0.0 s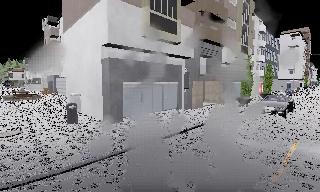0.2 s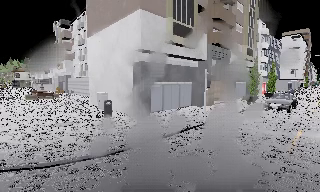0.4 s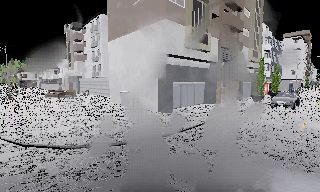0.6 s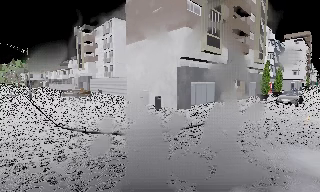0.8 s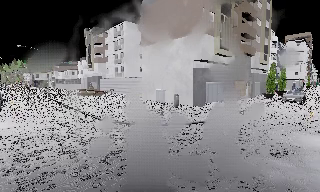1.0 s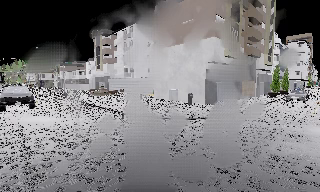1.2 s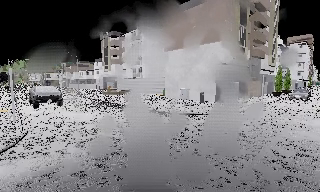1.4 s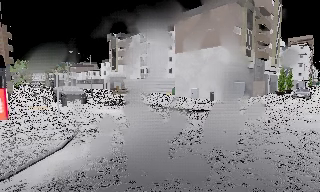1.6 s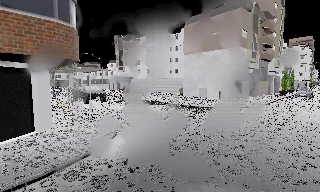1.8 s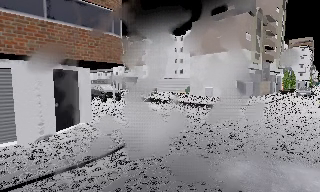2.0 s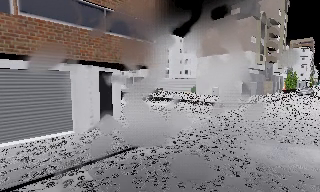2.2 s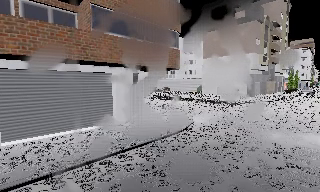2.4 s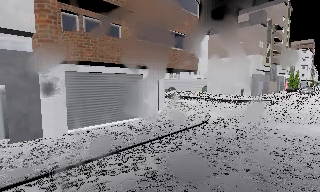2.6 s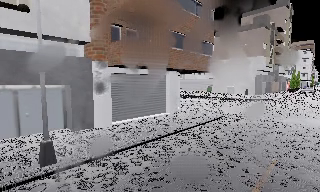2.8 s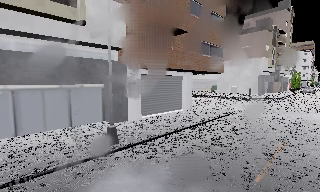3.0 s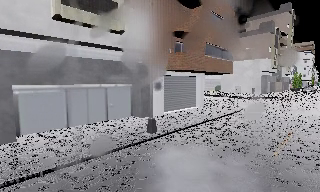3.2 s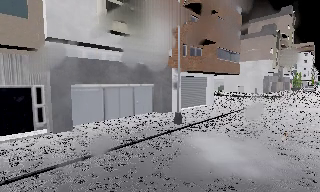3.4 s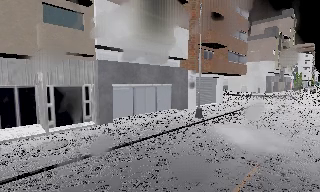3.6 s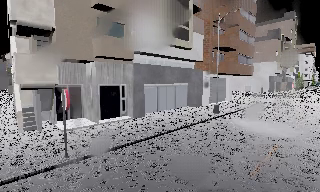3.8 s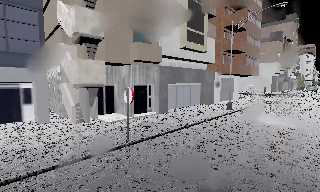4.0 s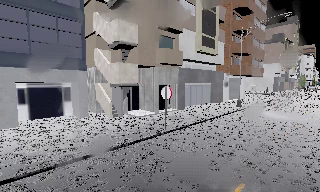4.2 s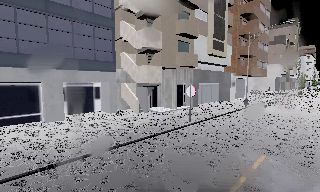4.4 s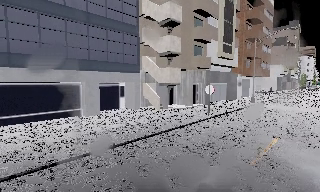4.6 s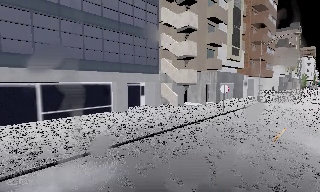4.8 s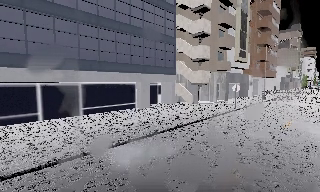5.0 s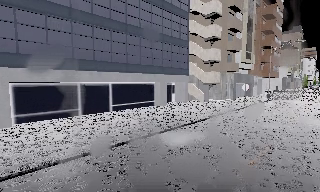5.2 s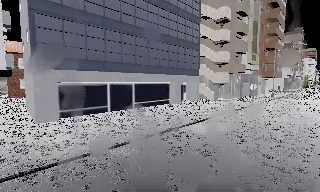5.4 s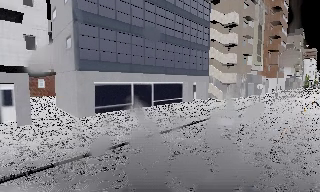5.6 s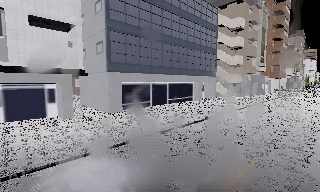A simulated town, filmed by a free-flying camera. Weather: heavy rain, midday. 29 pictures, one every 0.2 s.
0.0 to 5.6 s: The camera travels to its left and backward, about 65 m, so close, fixed things drift to the right.
The film runs backward here.
